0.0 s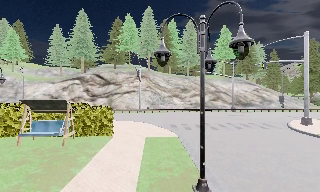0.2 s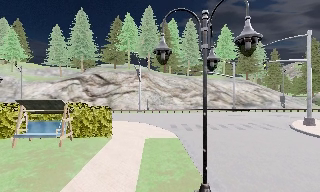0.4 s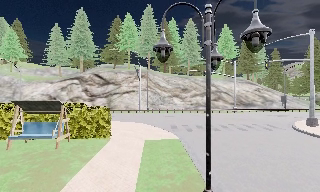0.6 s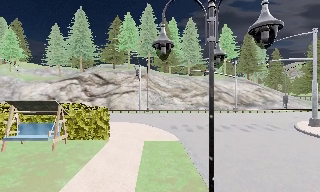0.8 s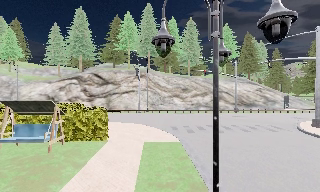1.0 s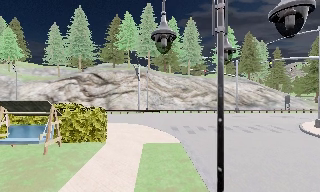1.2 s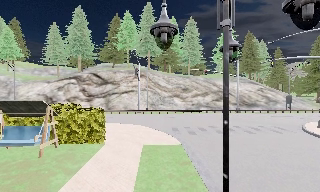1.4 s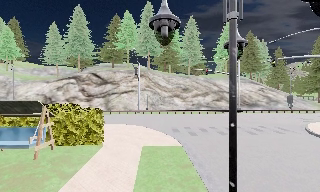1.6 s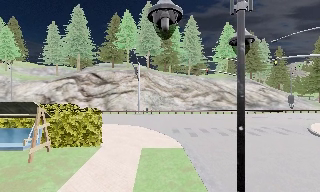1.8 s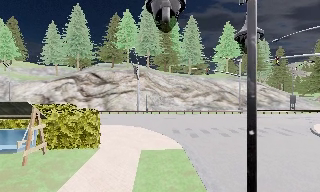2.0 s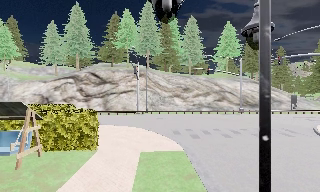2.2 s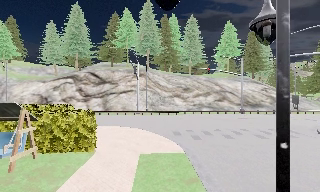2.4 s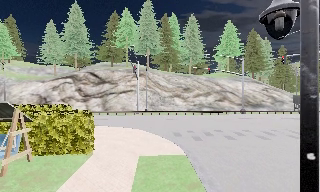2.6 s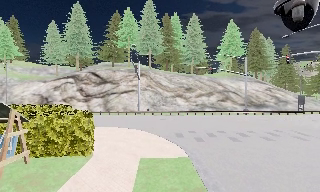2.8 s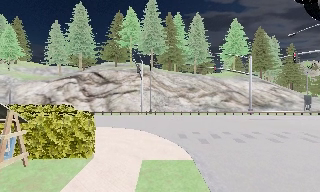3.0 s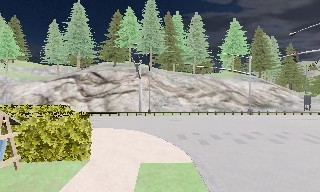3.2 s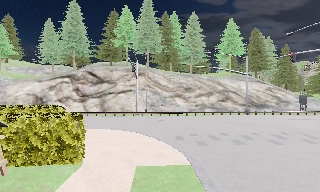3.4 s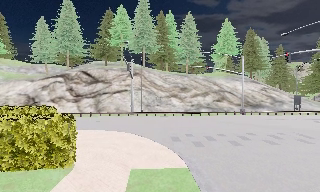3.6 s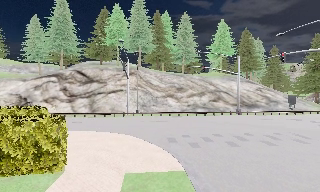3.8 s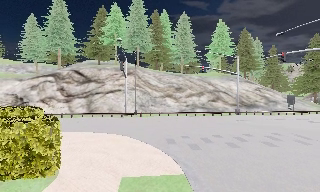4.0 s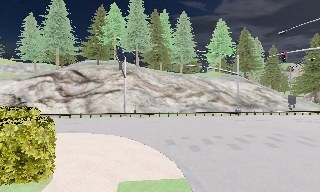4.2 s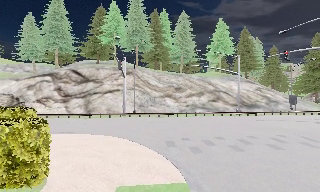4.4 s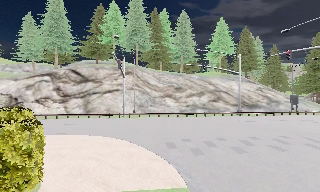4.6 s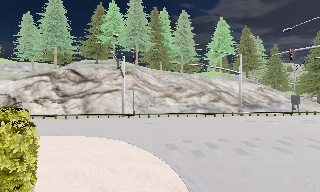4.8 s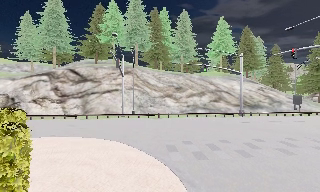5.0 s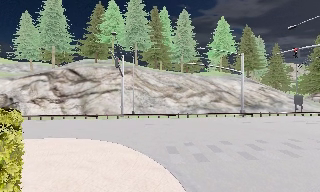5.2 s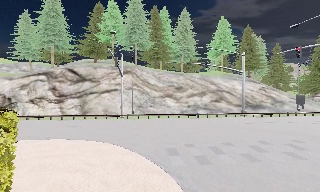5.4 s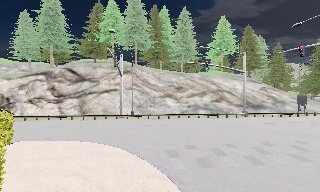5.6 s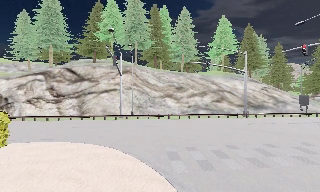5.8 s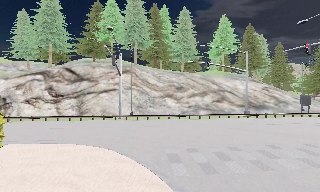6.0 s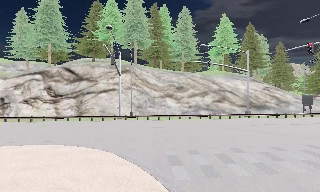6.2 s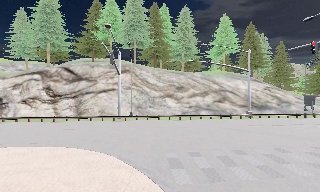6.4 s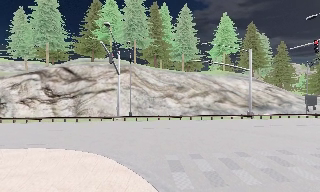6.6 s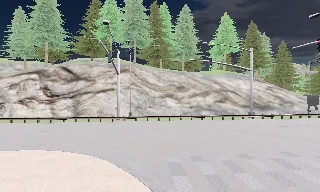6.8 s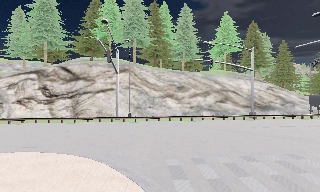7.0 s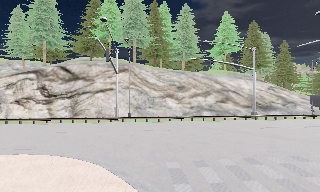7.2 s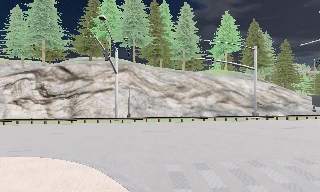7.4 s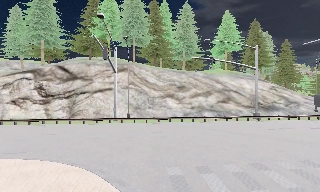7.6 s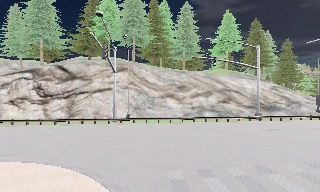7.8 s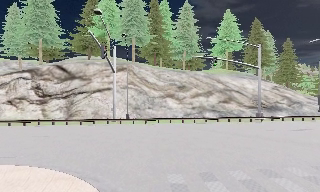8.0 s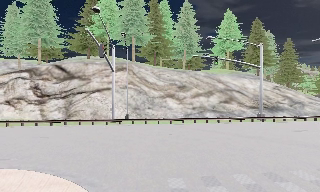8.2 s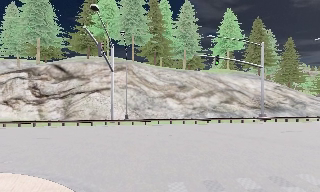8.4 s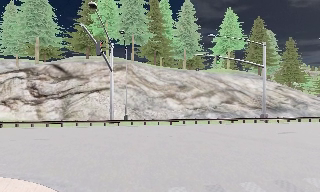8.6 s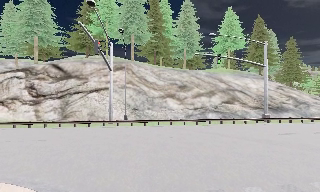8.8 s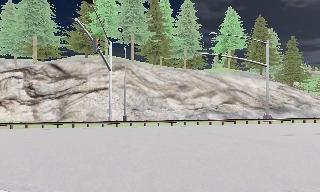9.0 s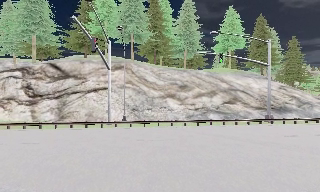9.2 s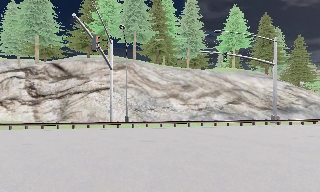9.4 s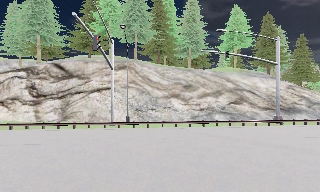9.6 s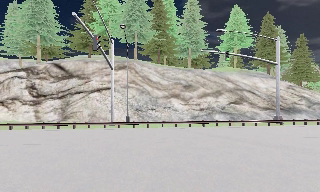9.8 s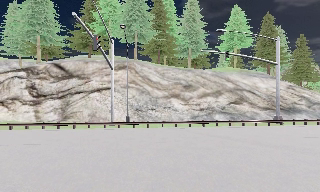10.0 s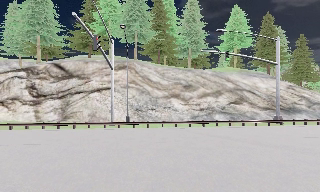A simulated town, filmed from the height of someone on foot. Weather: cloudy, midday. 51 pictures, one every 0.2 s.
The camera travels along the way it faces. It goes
forward.
0.0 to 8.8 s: The camera travels forward, about 11 m, so what stands in front looms larger.
8.8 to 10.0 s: The camera travels forward, about 0.5 m, so what stands in front looms larger. It loses speed.
The film runs forward here.
